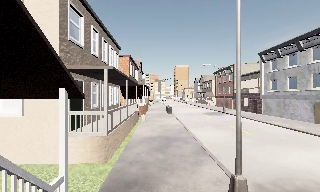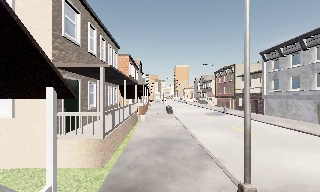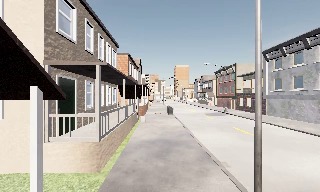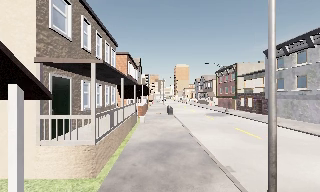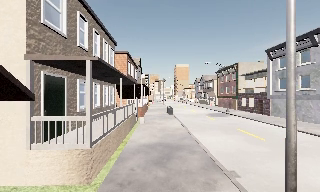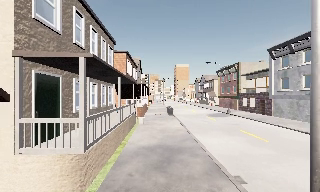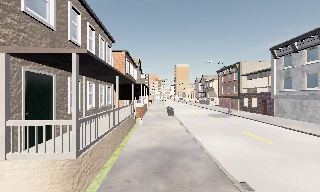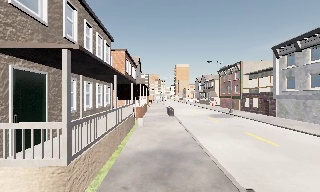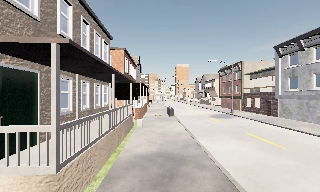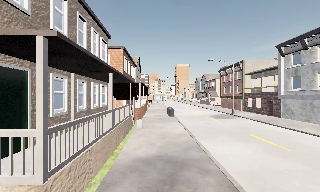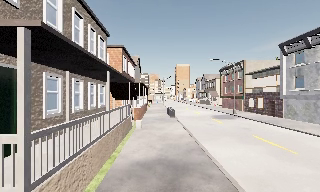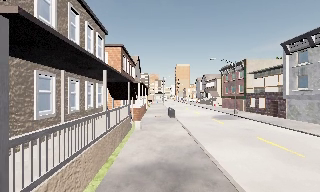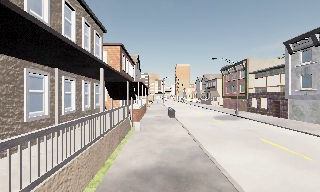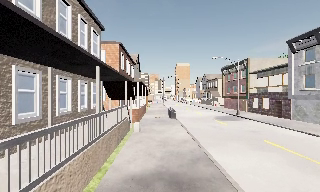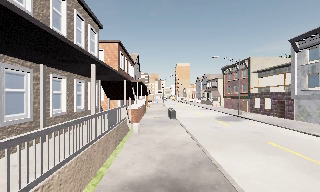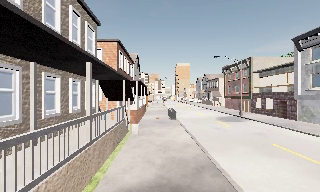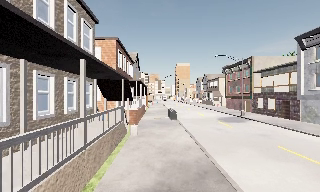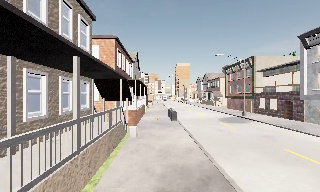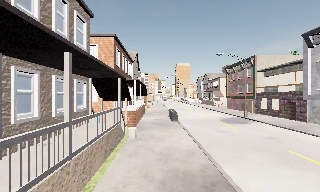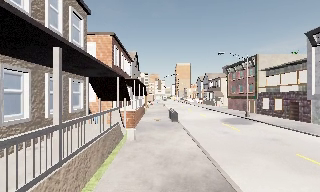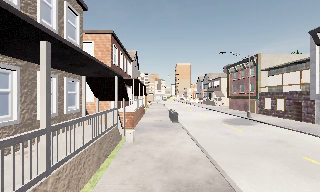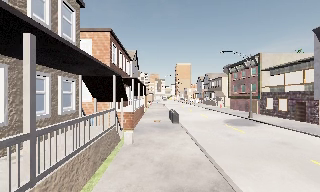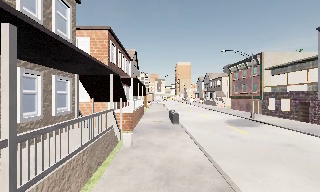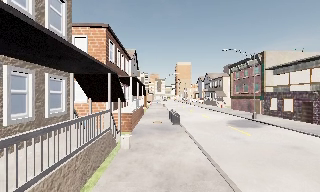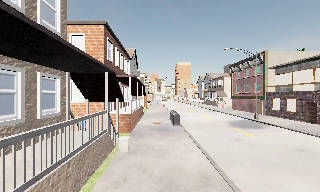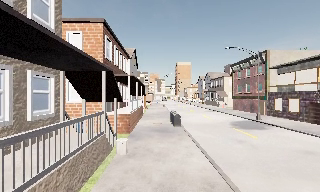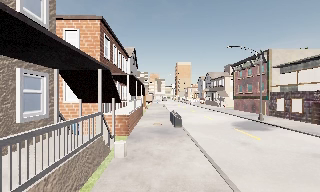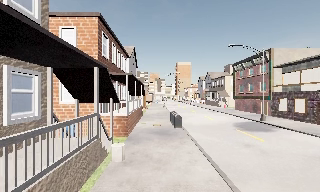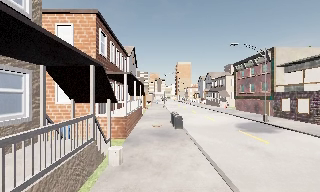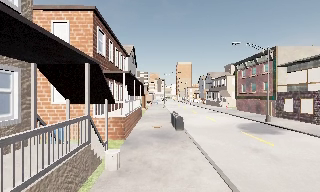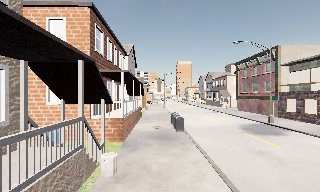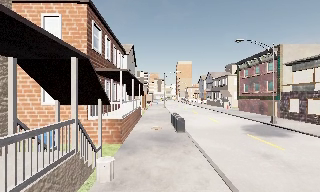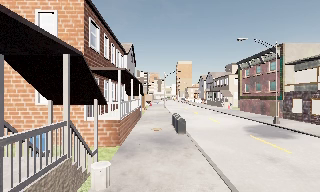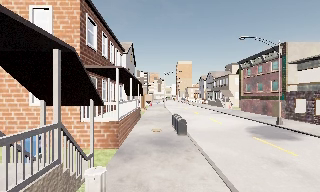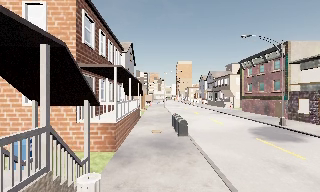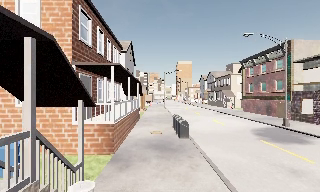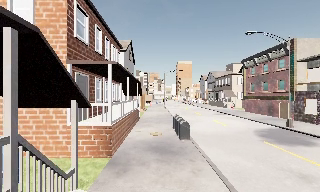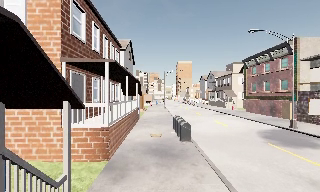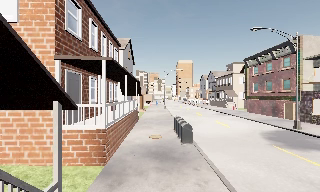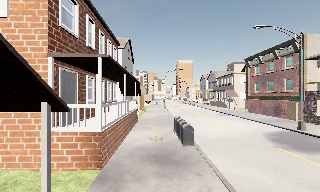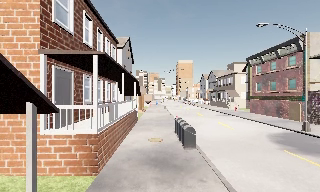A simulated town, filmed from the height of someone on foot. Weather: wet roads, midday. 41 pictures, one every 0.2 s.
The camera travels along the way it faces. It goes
forward.
0.0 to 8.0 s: The camera travels forward, about 15 m, so what stands in front looms larger.
The film runs forward here.
